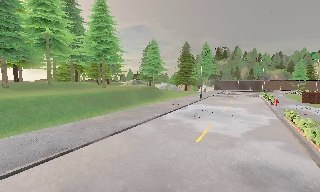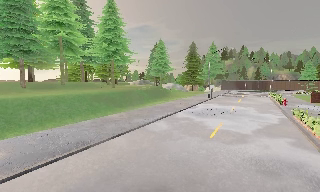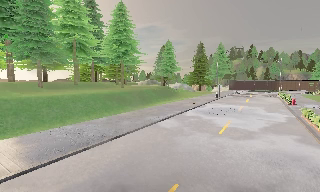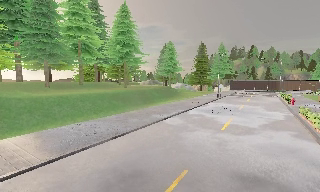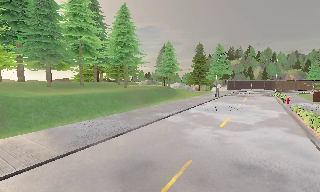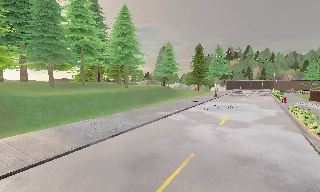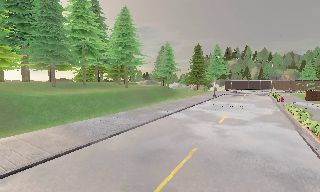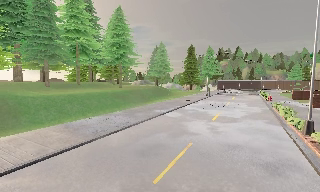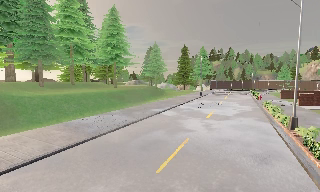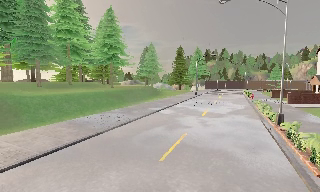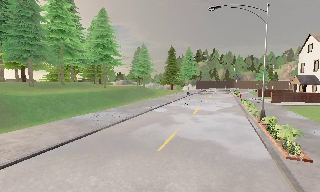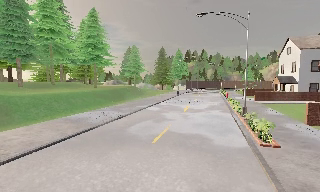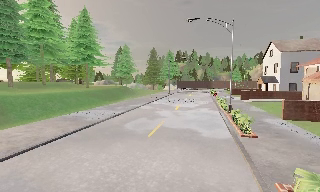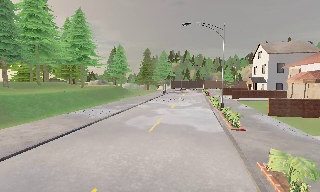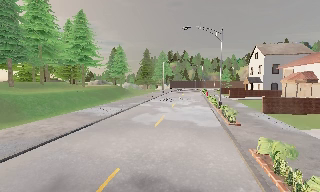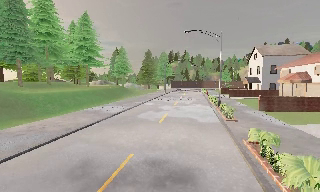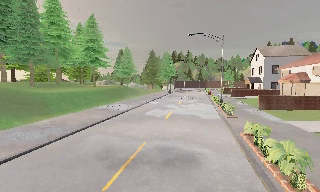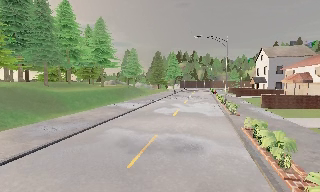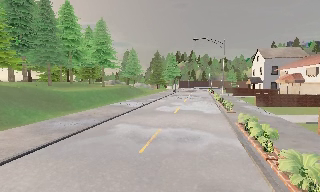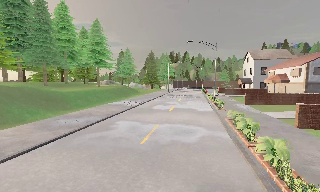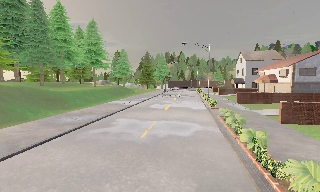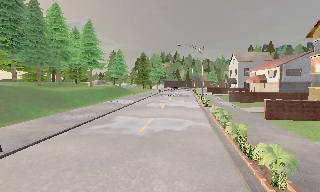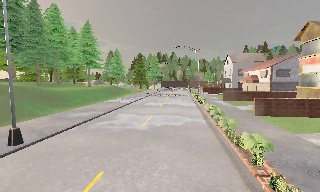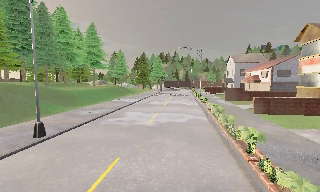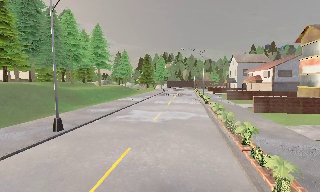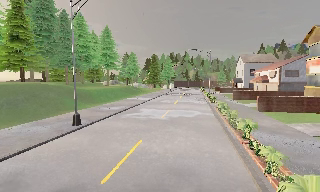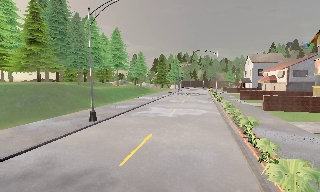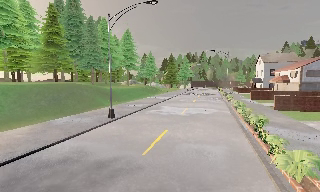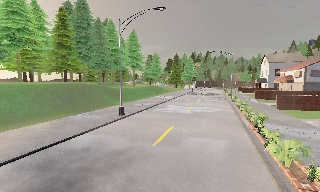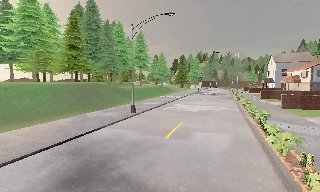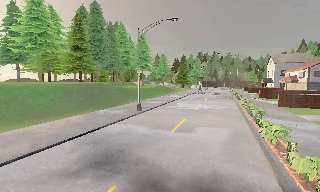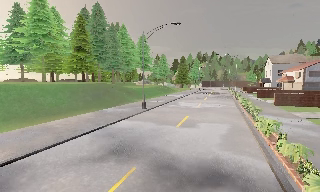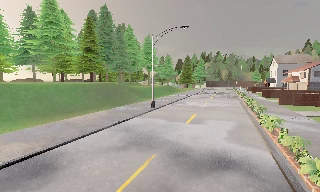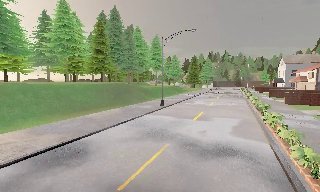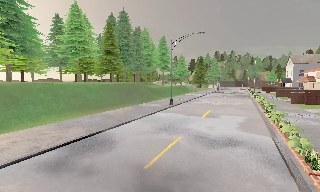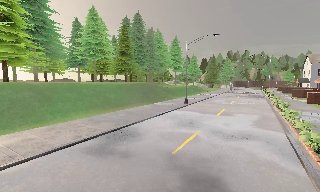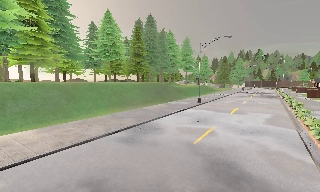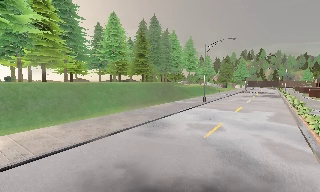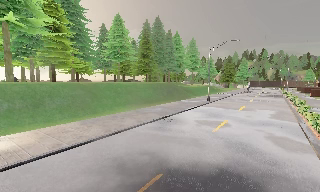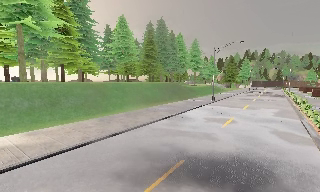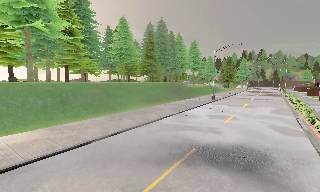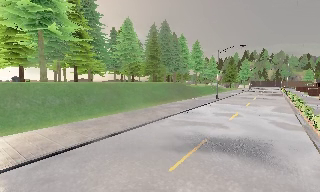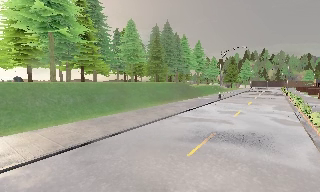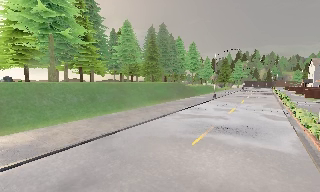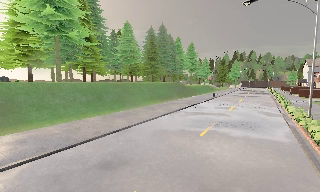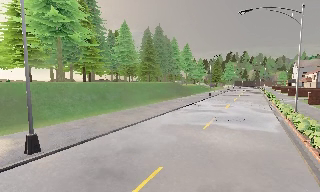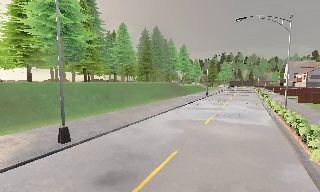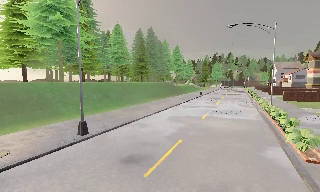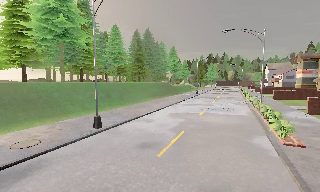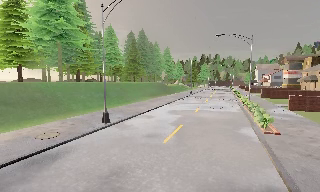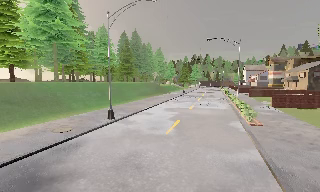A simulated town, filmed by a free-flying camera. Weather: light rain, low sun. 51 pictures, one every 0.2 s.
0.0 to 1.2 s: The camera travels backward and to its left, about 4 m, so what stands in front gets smaller.
1.2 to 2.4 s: The camera pans to its right, which is clockwise from overhead, by about 15 degrees. It travels backward, about 4.5 m, so what stands in front gets smaller. It gains speed.
2.4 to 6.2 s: The camera travels backward, about 18 m, so what stands in front gets smaller.
6.2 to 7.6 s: The camera pans to its left, which is counterclockwise from overhead, by about 15 degrees. It travels backward and to its left, about 8 m, so what stands in front gets smaller.
7.6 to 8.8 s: The camera travels backward and to its left, about 7 m, so what stands in front gets smaller.
8.8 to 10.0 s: The camera pans to its right, which is clockwise from overhead, by about 15 degrees. It travels backward and to its left, about 8 m, so what stands in front gets smaller.
The film runs backward here.
